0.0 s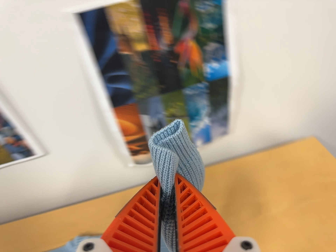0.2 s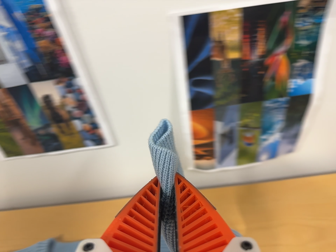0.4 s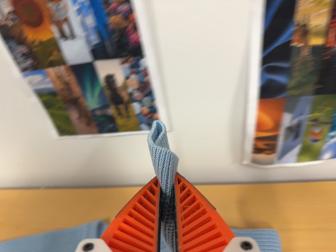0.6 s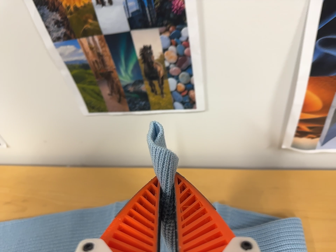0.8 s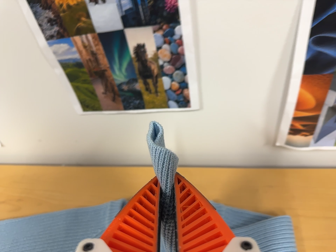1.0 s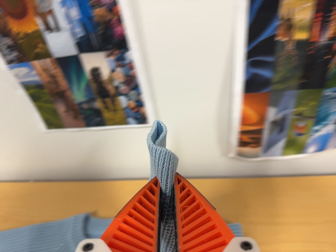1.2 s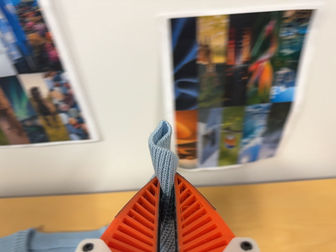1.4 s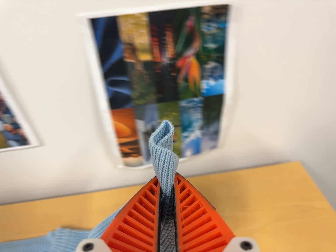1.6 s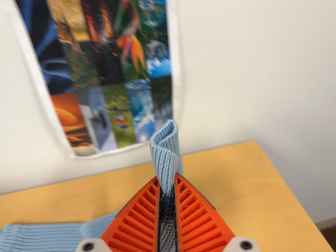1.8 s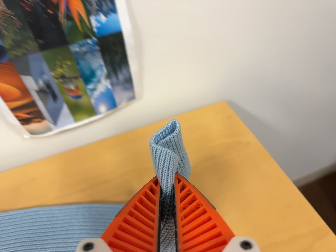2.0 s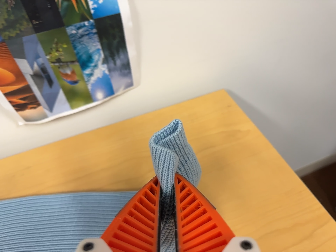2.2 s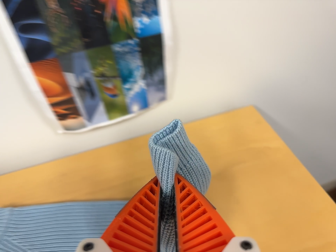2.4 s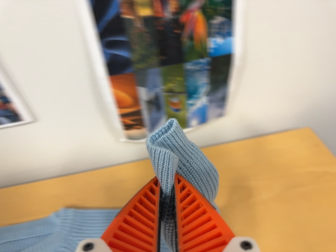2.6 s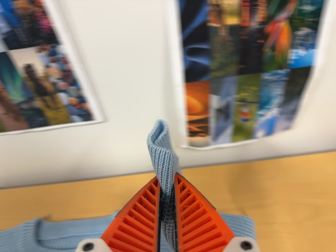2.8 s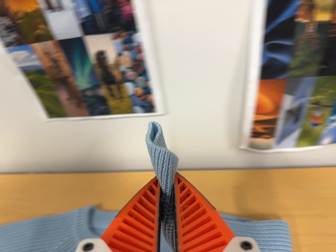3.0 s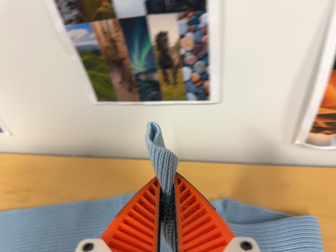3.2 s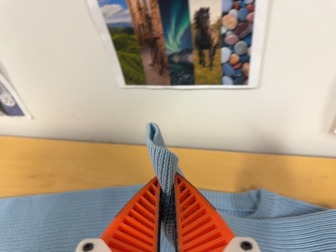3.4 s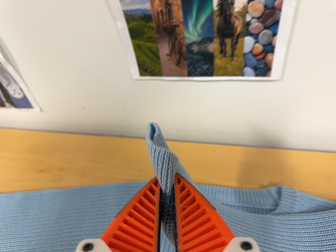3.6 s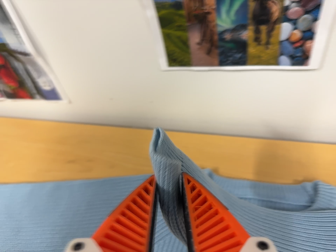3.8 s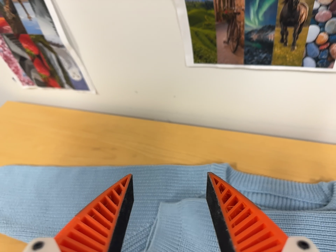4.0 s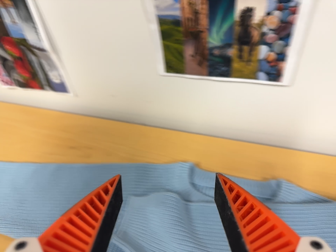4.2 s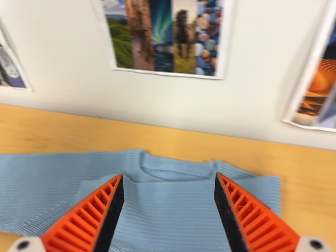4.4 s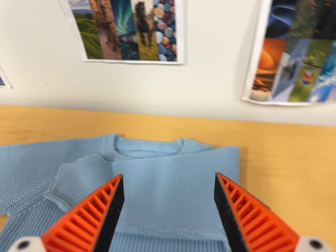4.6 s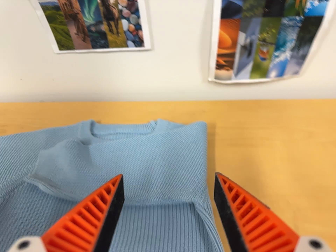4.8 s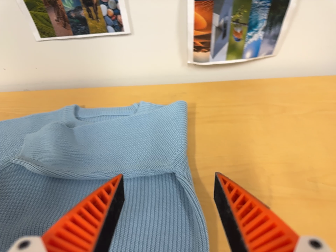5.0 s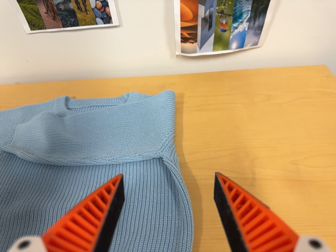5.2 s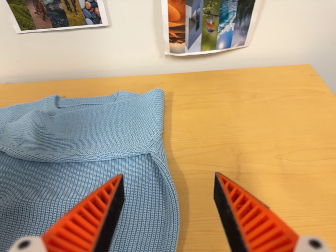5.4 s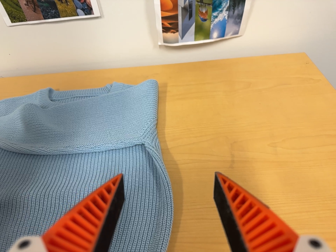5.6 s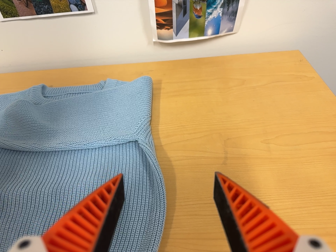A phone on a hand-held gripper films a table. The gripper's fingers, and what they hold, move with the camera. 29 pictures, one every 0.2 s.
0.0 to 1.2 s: The camera travels to its left, about 5 cm, so close, fixed things drift to the right. It rolls about its line of sight by about 10 degrees, and the scene rotates clockwise.
1.2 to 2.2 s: The camera pans to its right by about 10 degrees. It travels to its right and toward the bottom of its view, about 10 cm, so close, fixed things drift to the left. It rolls about its line of sight by about 10 degrees, and the scene rotates counterclockwise.
2.2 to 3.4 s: The camera swings to its left by about 20 degrees, and the scene slides to the right. It travels to its left, about 30 cm, so close, fixed things drift to the right. It rolls about its line of sight by about 15 degrees, and the scene rotates clockwise.
3.4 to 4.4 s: The camera travels backward, toward the bottom of its view and to its right, about 18 cm, so what stands in front gets smaller.
4.4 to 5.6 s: The camera travels toward the bottom of its view, to its right and backward, about 16 cm, so close, fixed things drift upward. It rolls about its line of sight by about 10 degrees, and the scene rotates counterclockwise.
The film runs forward here.
